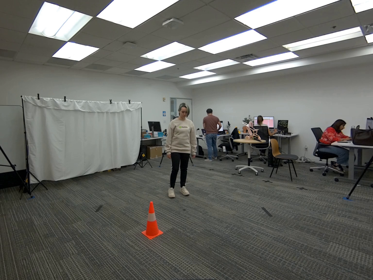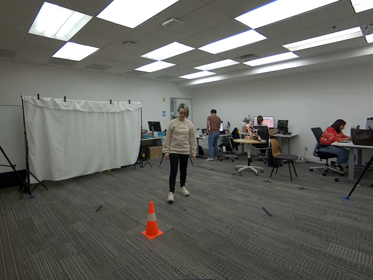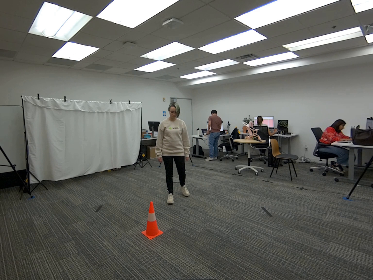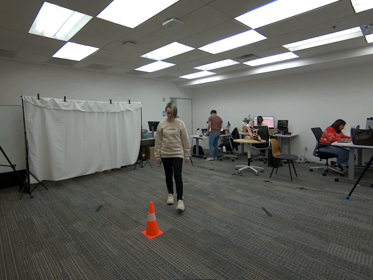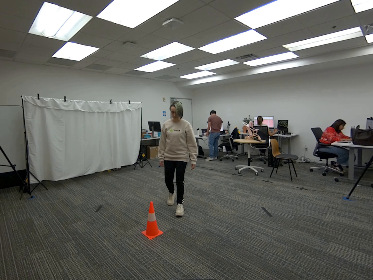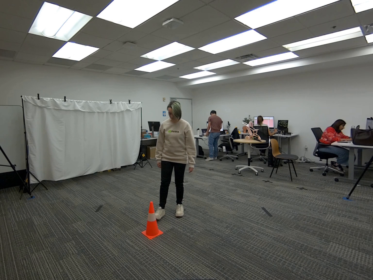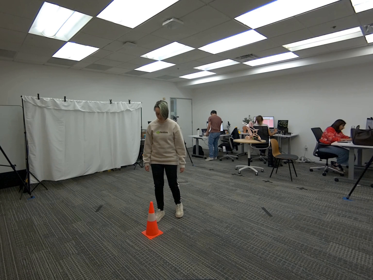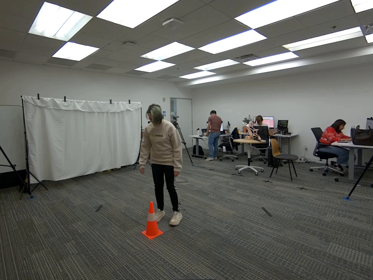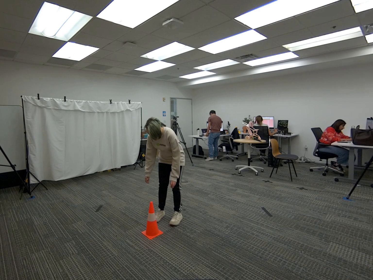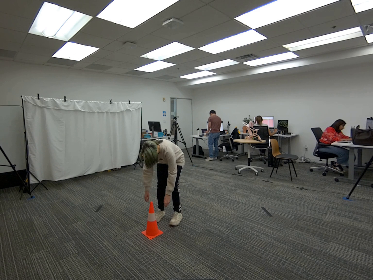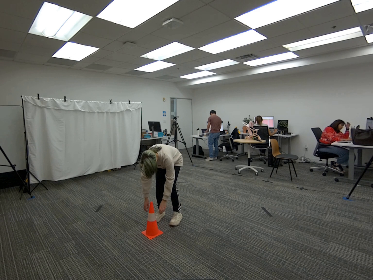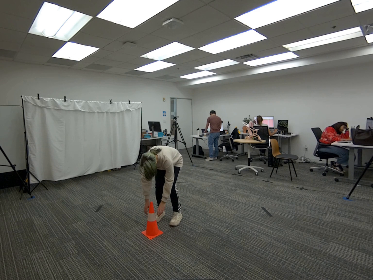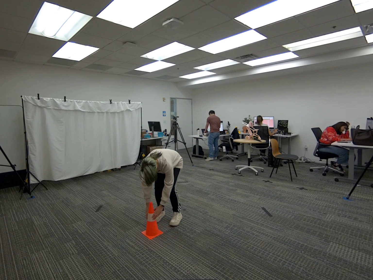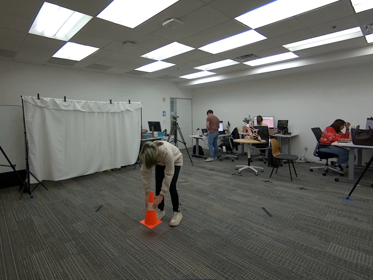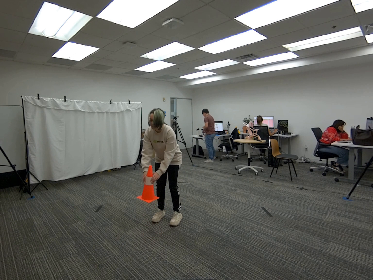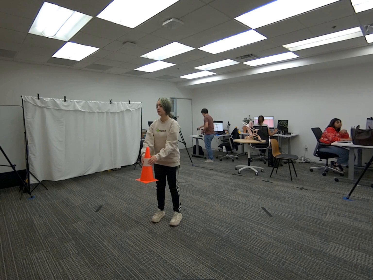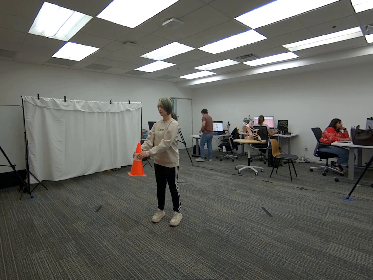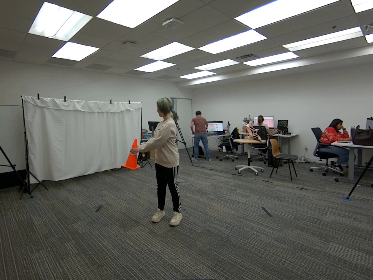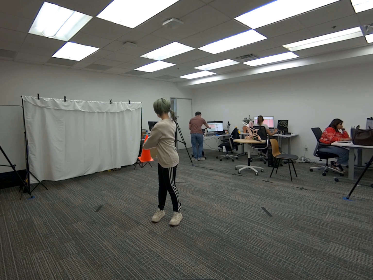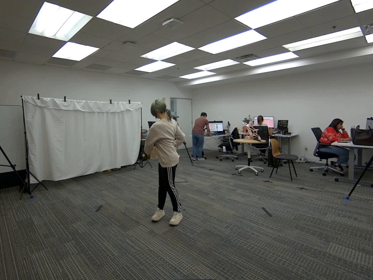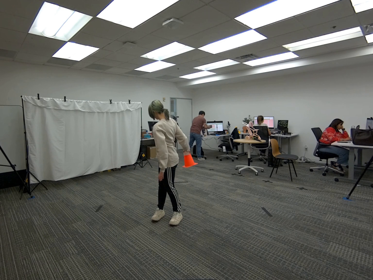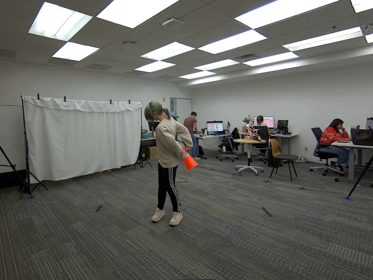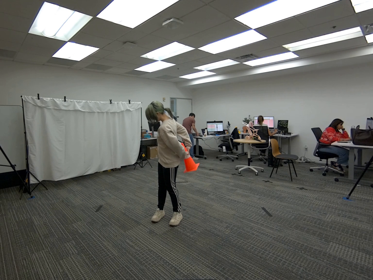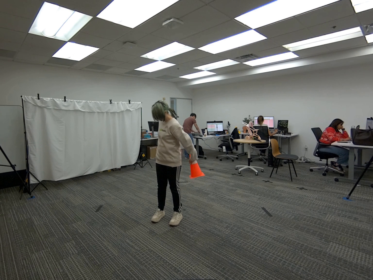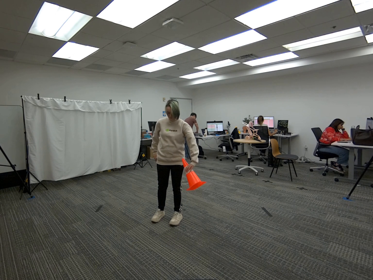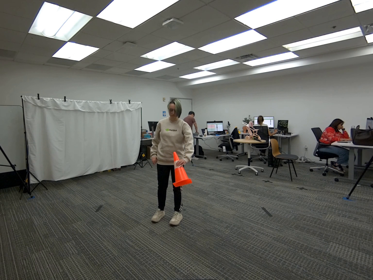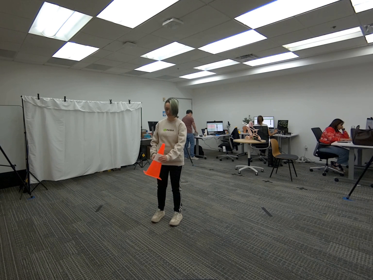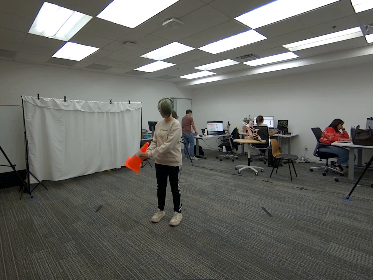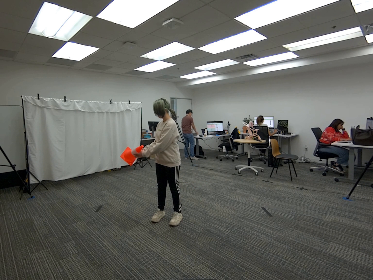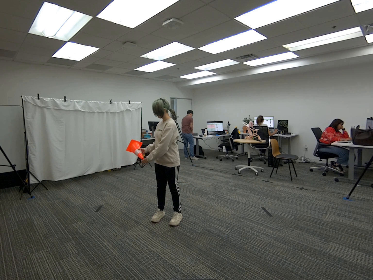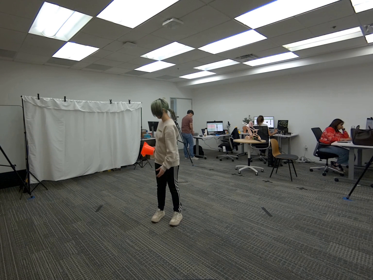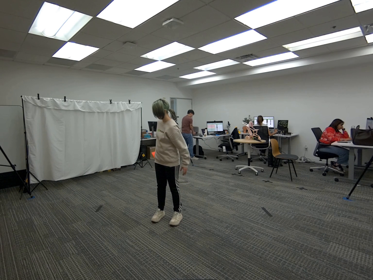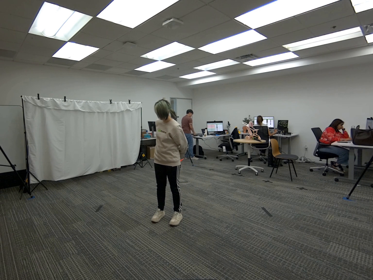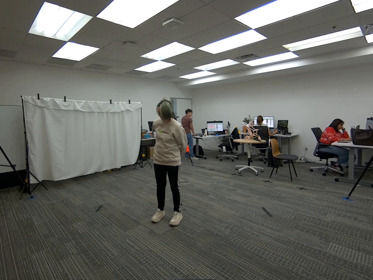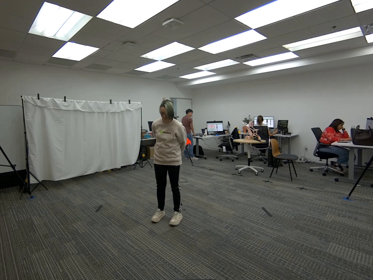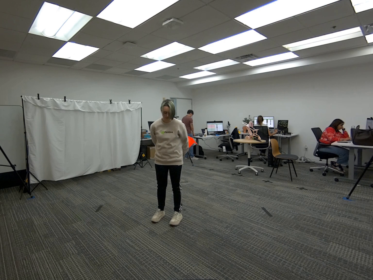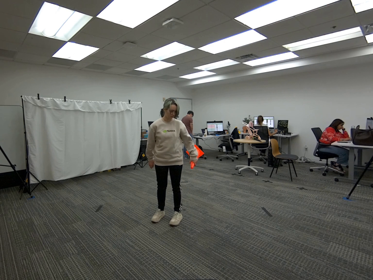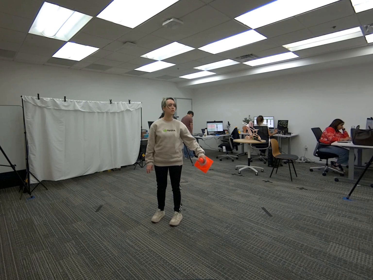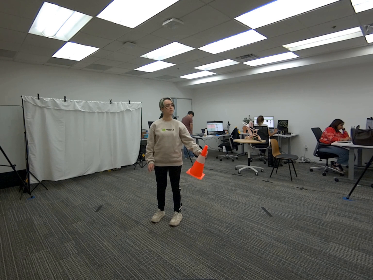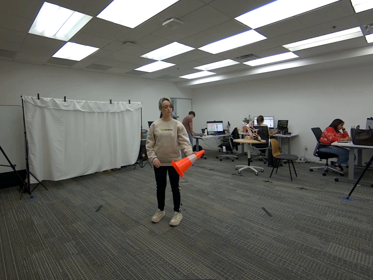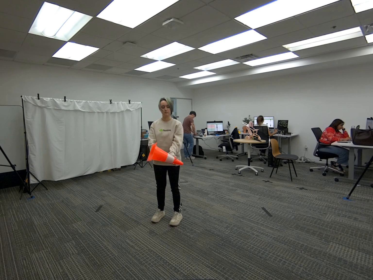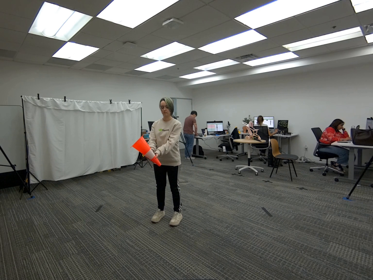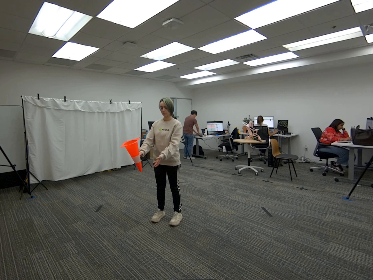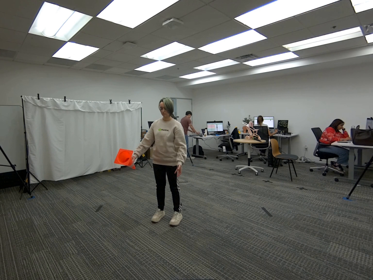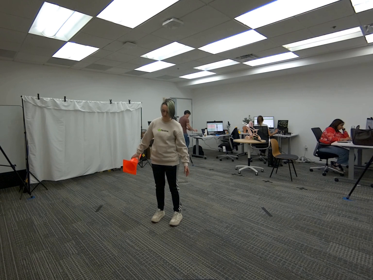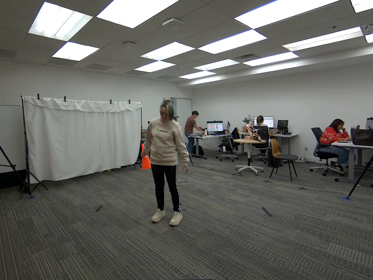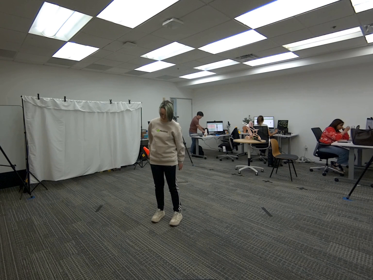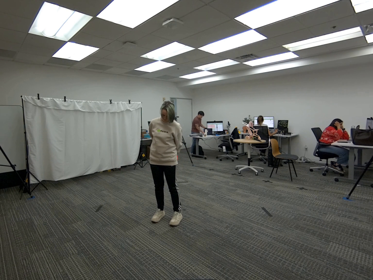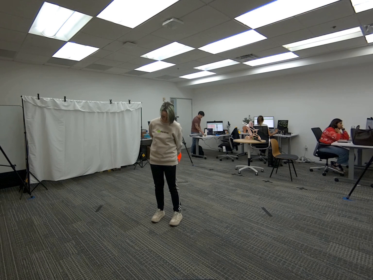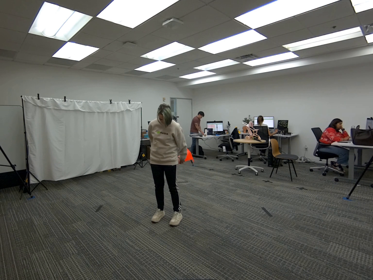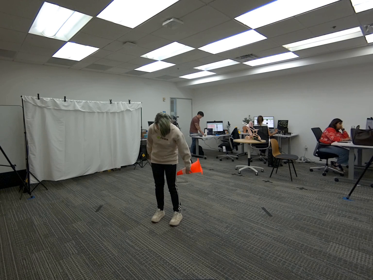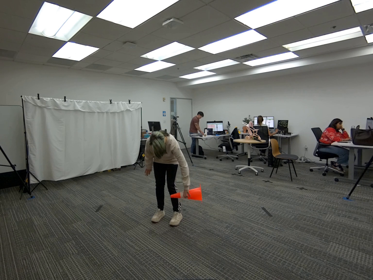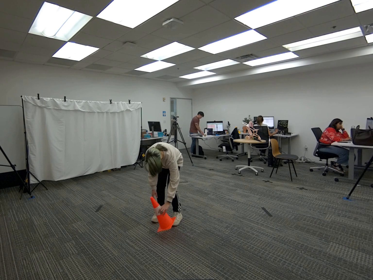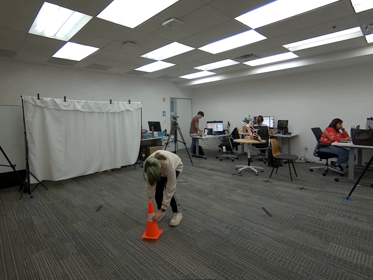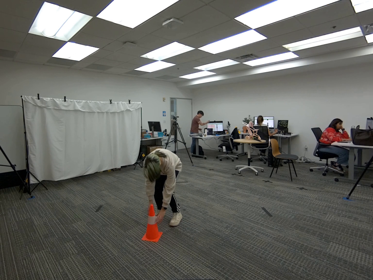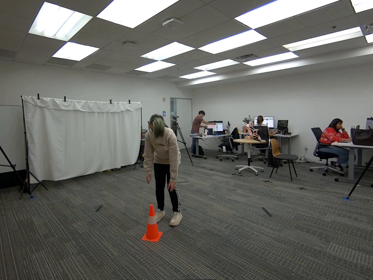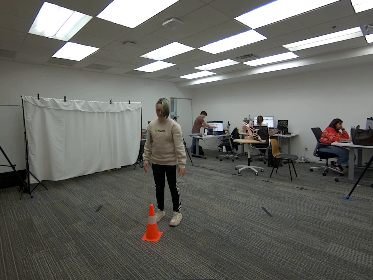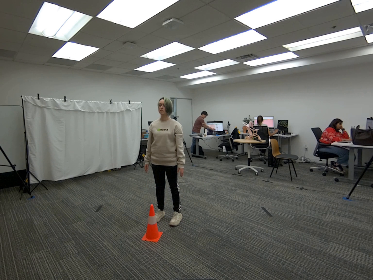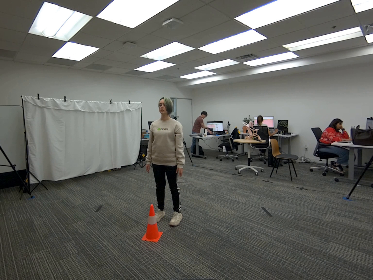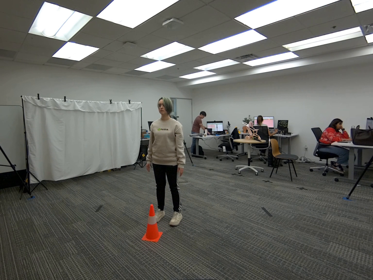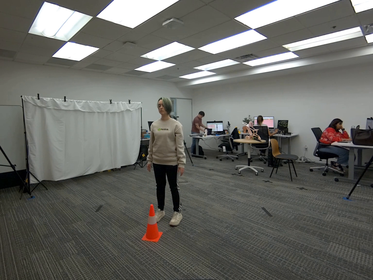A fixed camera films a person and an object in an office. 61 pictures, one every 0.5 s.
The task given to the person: Walk to the traffic cone on the ground, pick up the cone with both hands and rotate the cone around your body. Place cone back on the ground when finish.
